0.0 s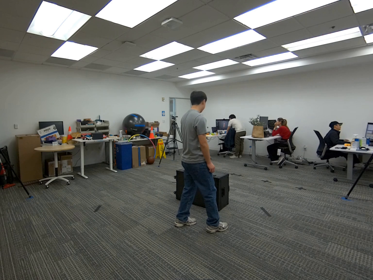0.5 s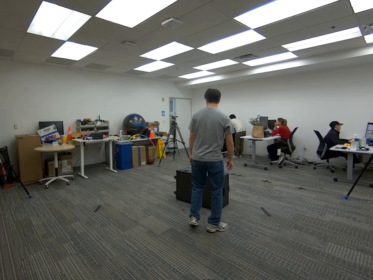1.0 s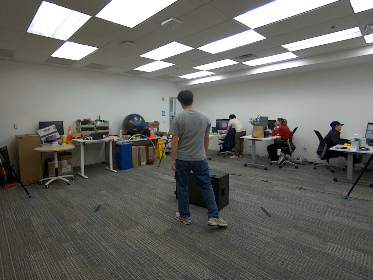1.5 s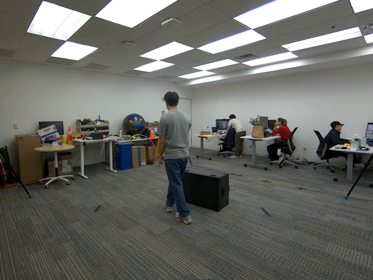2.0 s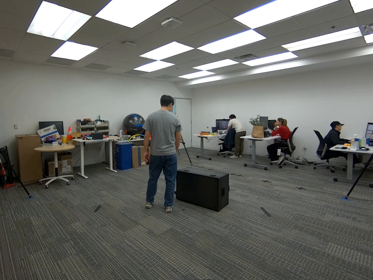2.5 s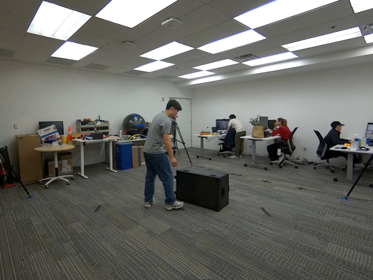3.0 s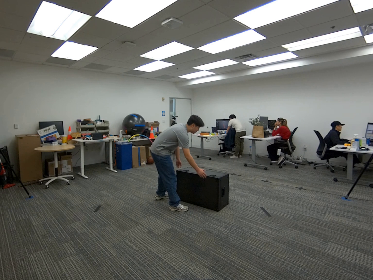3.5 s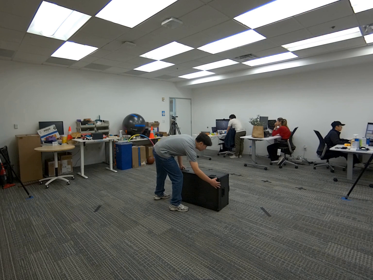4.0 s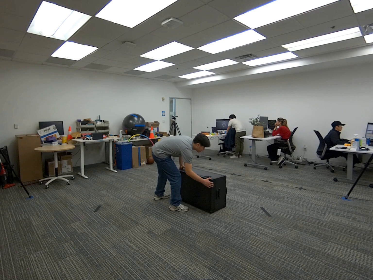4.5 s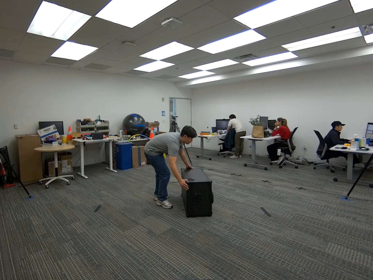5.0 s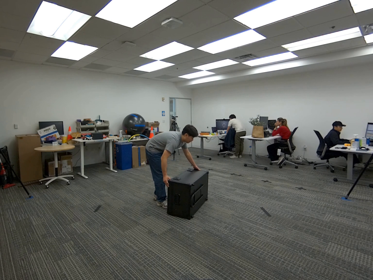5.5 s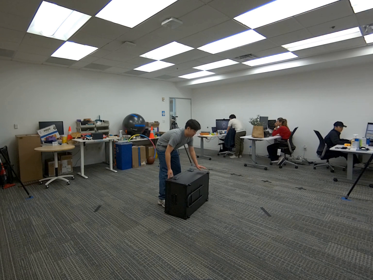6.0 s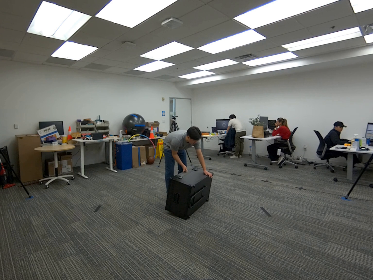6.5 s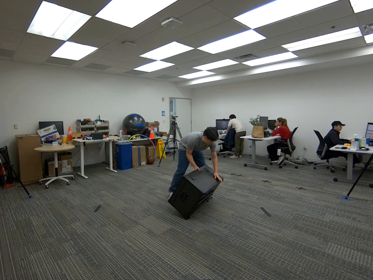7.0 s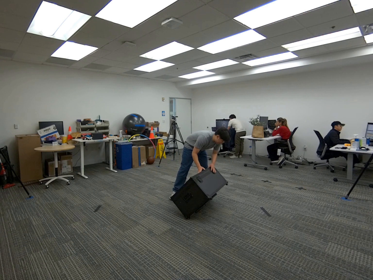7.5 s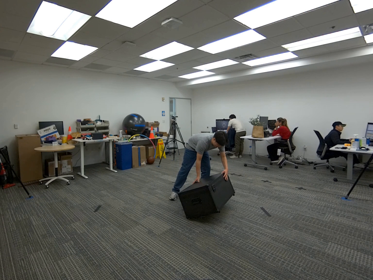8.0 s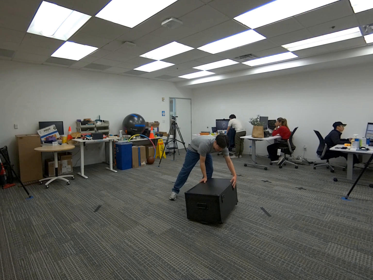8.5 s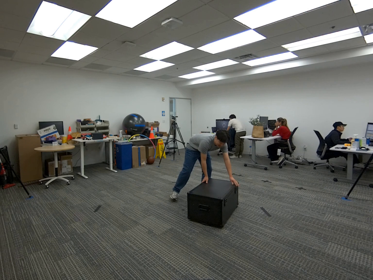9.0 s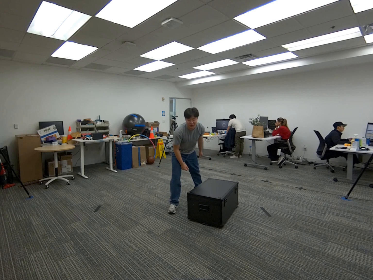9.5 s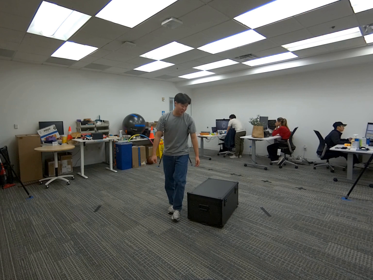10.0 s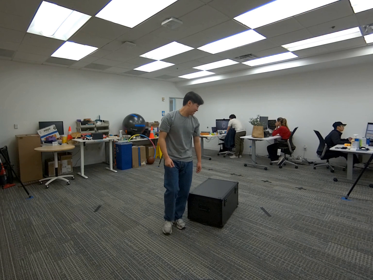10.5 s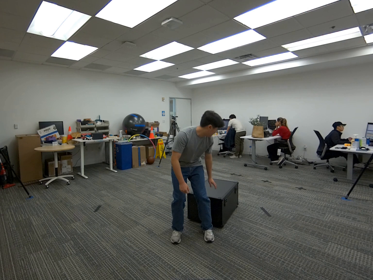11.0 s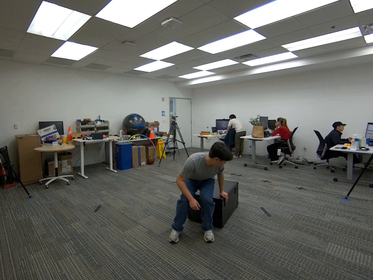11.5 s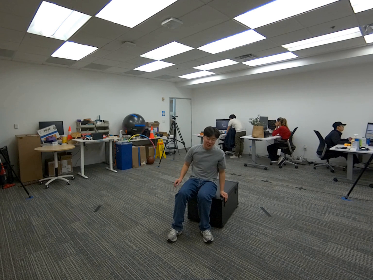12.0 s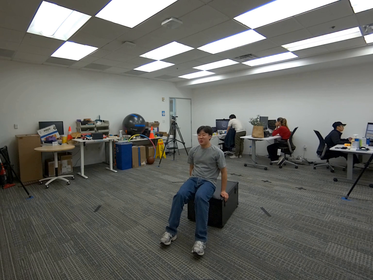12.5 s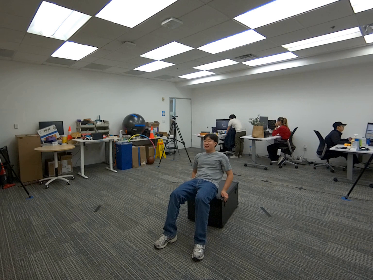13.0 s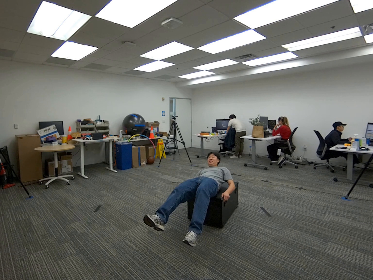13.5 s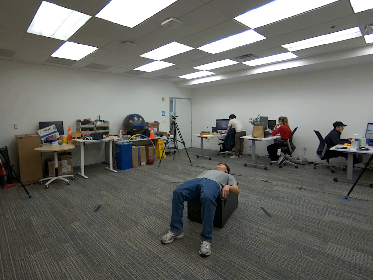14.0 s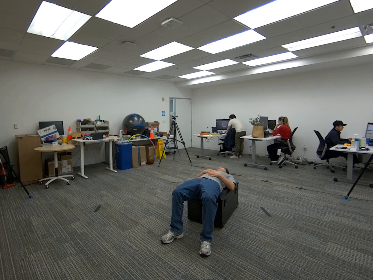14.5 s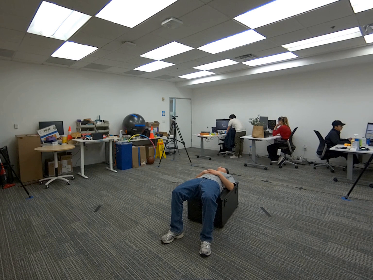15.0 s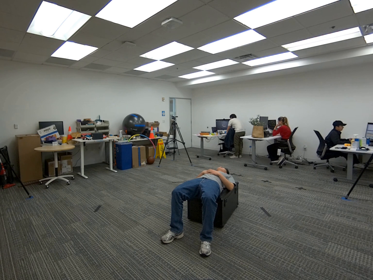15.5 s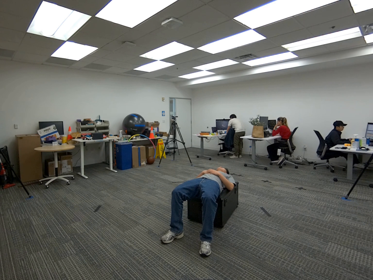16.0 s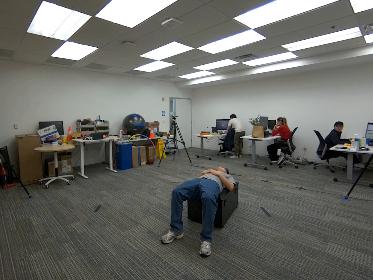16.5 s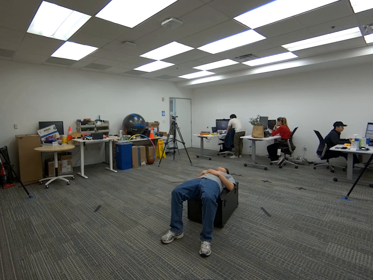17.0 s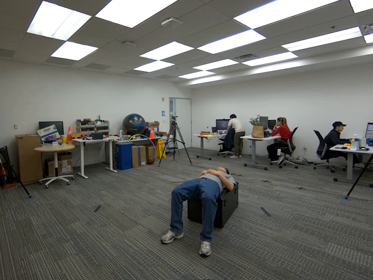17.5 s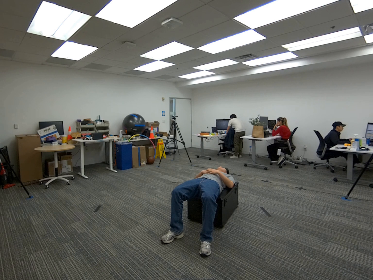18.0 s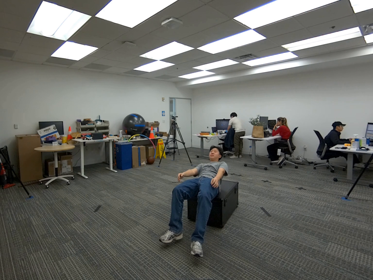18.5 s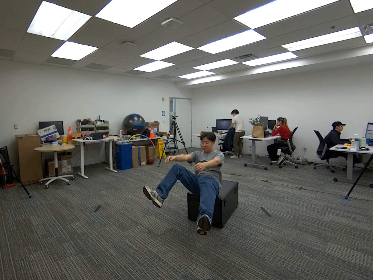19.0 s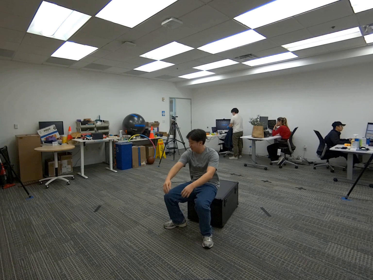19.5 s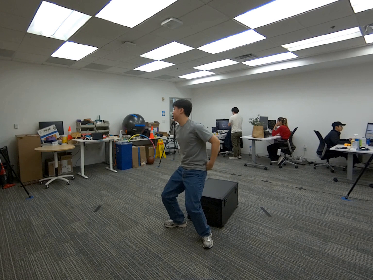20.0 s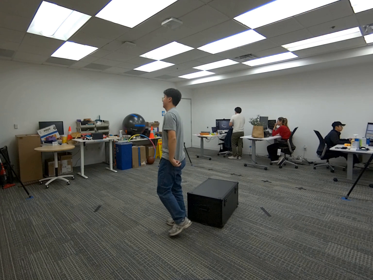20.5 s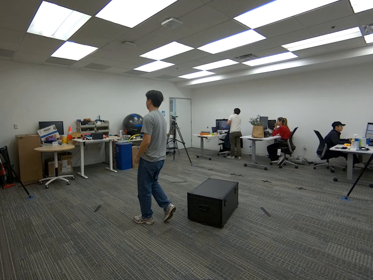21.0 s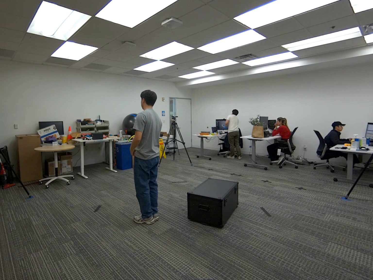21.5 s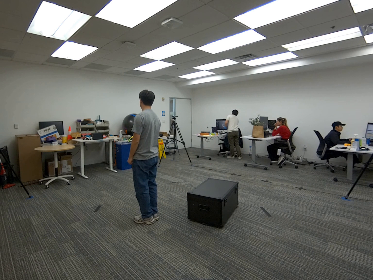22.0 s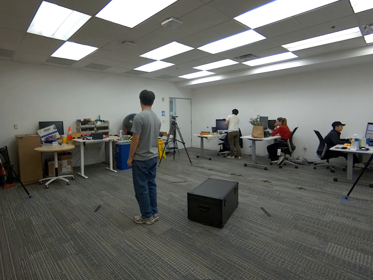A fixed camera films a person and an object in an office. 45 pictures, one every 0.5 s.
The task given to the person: Walk over to the G1 Box and place the box on its side and proceed lay on the G1 Box.
